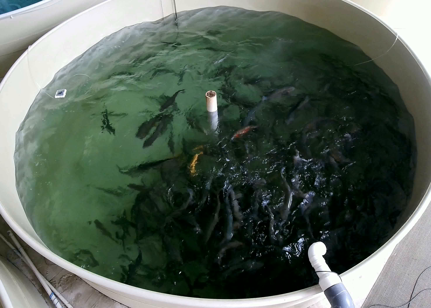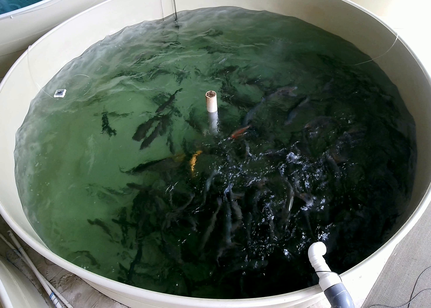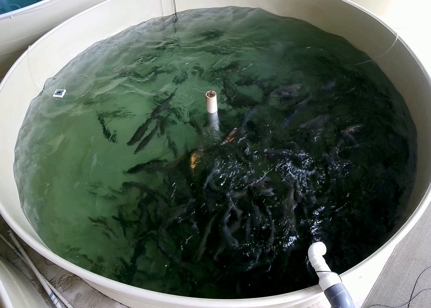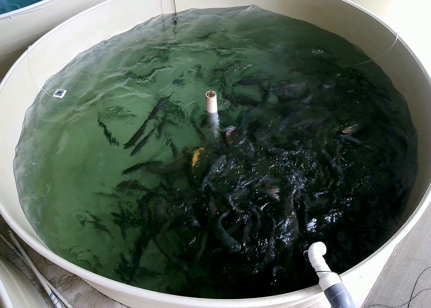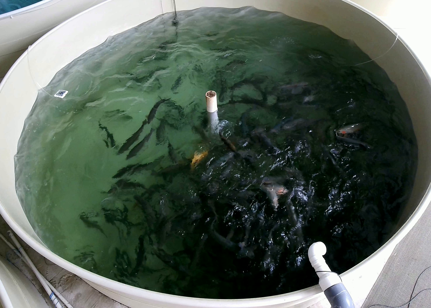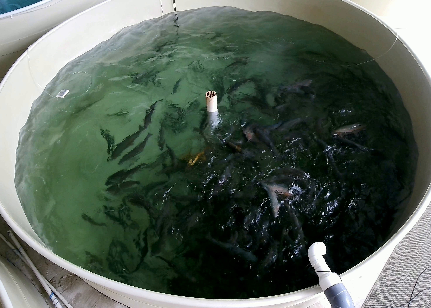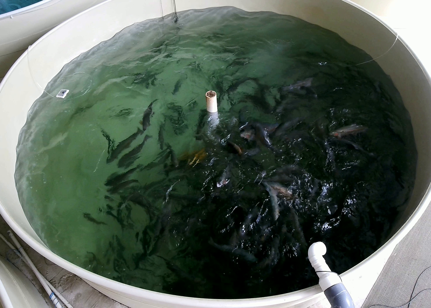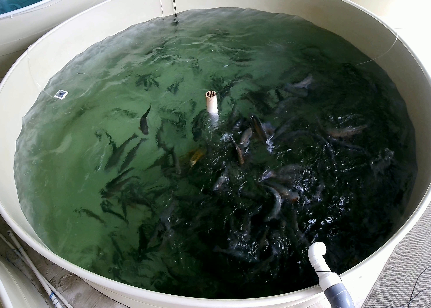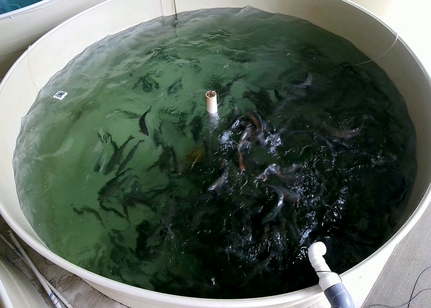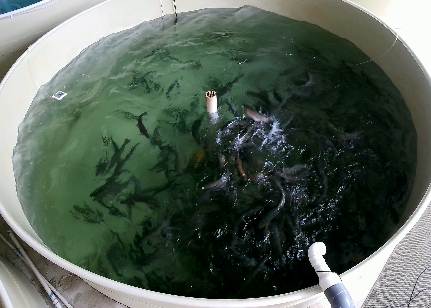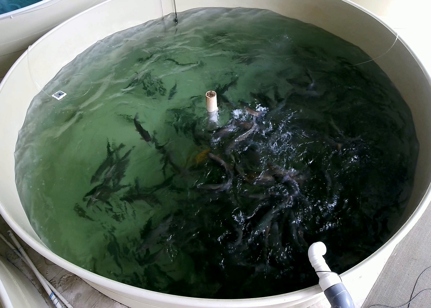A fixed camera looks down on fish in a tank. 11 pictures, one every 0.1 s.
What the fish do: Weak feeding.
